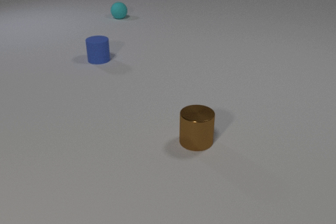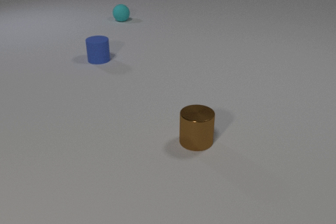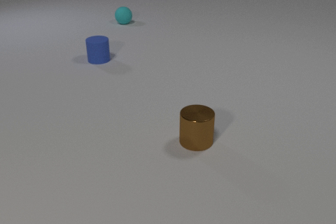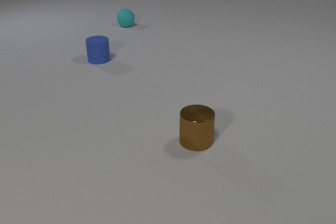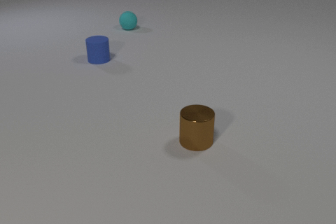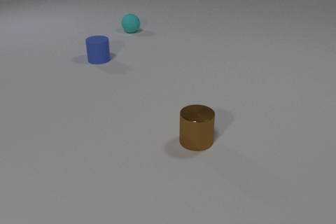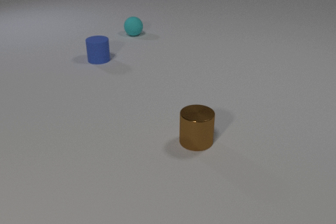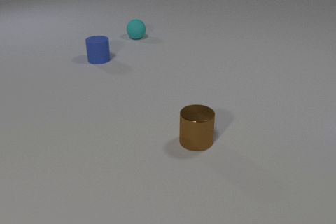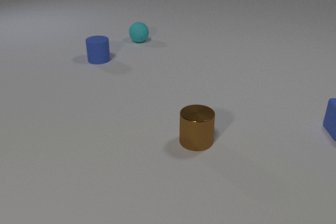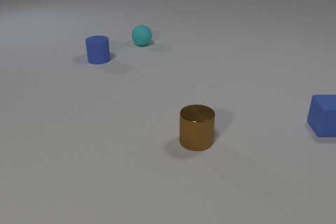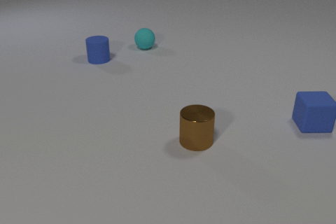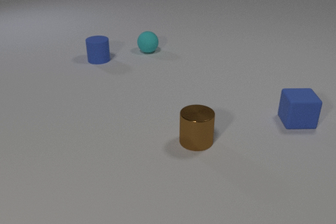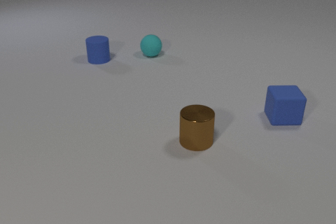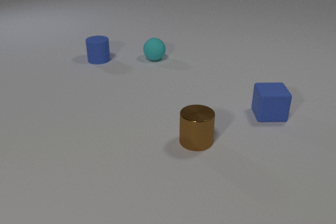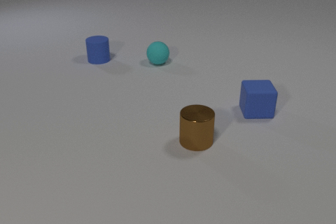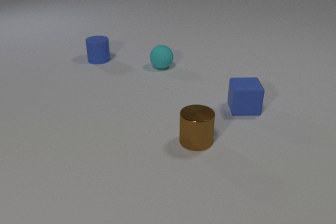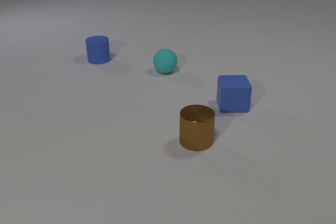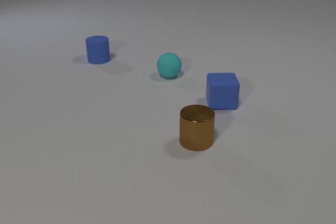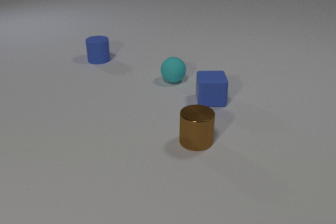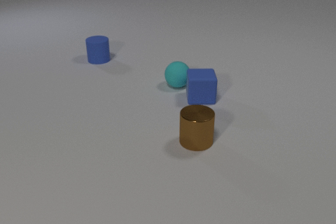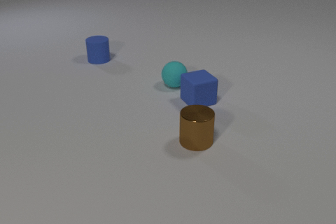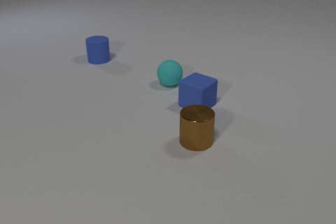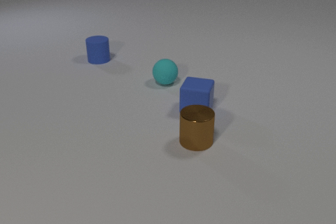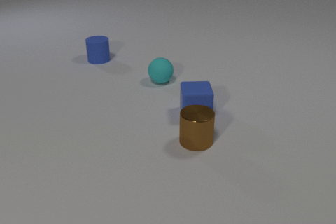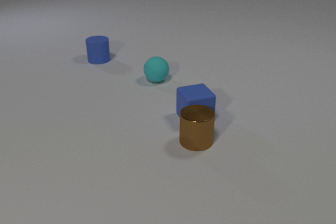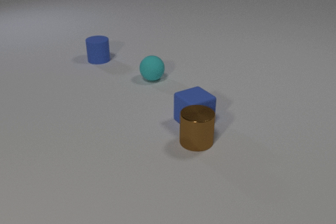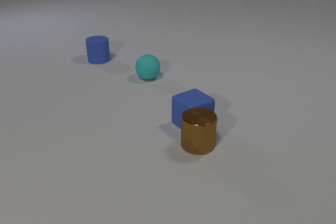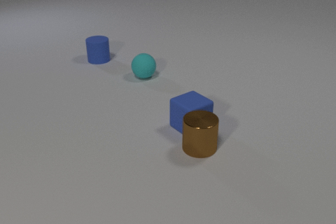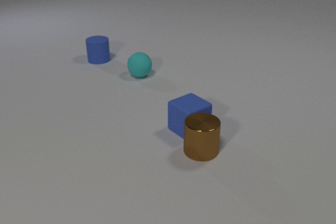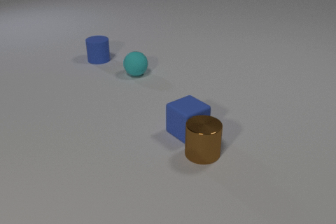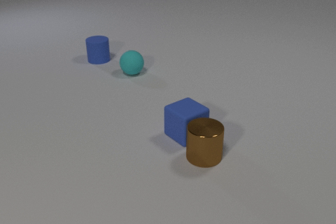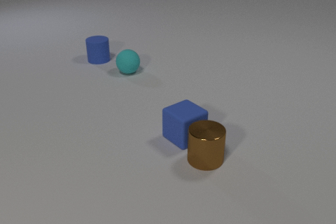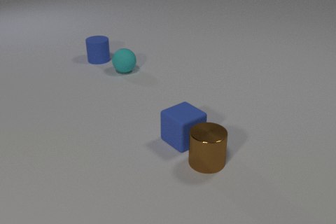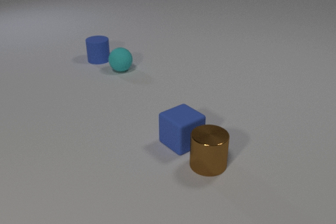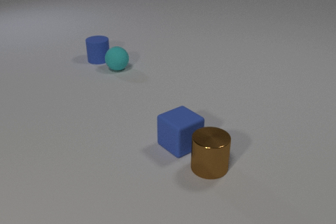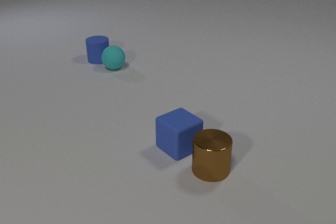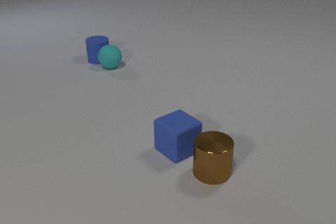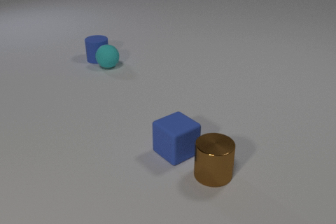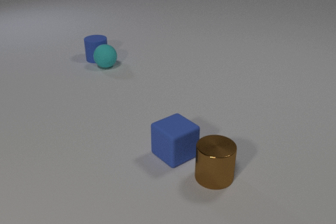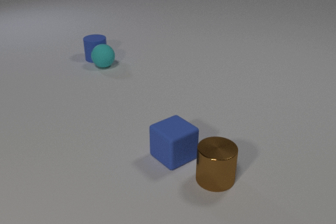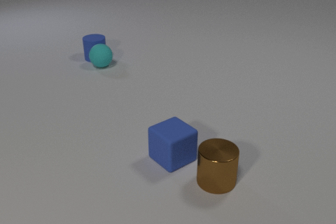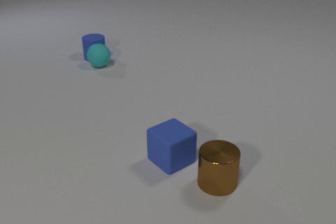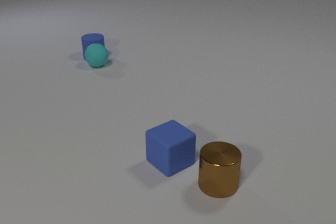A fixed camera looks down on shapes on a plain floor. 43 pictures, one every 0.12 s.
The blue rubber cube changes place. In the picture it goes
to the left.
The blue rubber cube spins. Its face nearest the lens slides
to the right.
0.00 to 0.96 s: The blue rubber cube comes in at the right edge, slides to the left. The cyan rubber sphere rolls toward the camera.
0.96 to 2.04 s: The blue rubber cube slides to the left. The cyan rubber sphere rolls toward the camera.
2.04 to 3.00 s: The blue rubber cube slides toward the camera and to the left, spins so that its near face slides to the right, counterclockwise seen from above. The cyan rubber sphere rolls to the left and toward the camera. The blue rubber cube and the cyan rubber sphere collide. The blue rubber cube and the brown metal cylinder collide.
3.00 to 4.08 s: The blue rubber cube slides toward the camera. The cyan rubber sphere rolls to the left and away from the camera. The brown metal cylinder slides toward the camera.
4.08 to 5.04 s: The blue rubber cube slides toward the camera. The cyan rubber sphere rolls to the left and away from the camera. The brown metal cylinder slides toward the camera. The blue rubber cylinder slides away from the camera. The cyan rubber sphere and the blue rubber cylinder collide.
What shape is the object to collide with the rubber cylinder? sphere.
What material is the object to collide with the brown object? rubber.
How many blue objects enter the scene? 1.
